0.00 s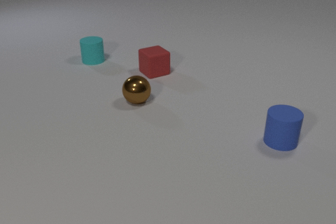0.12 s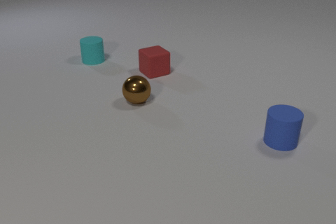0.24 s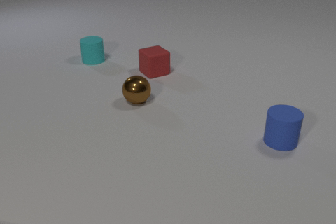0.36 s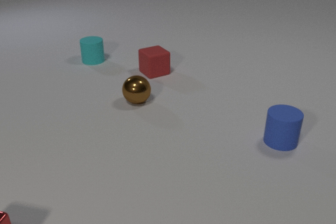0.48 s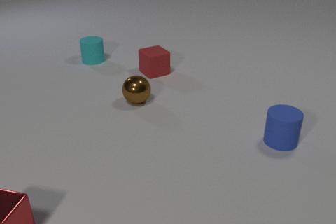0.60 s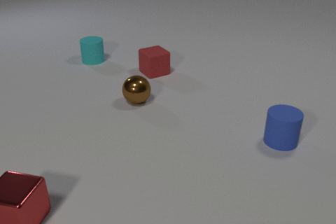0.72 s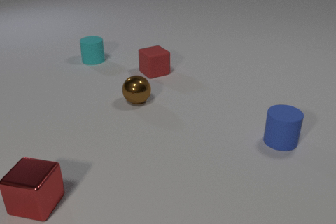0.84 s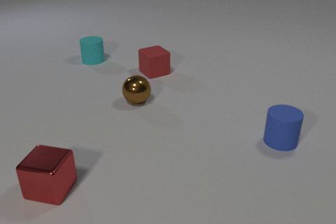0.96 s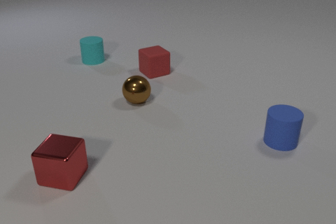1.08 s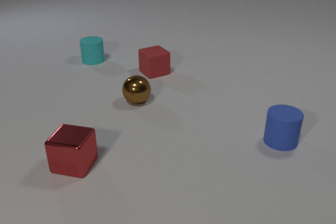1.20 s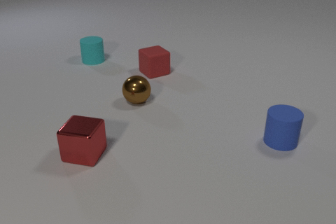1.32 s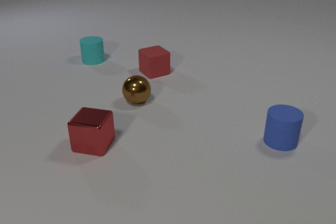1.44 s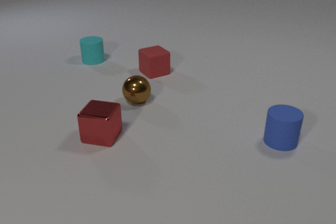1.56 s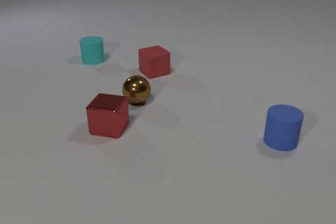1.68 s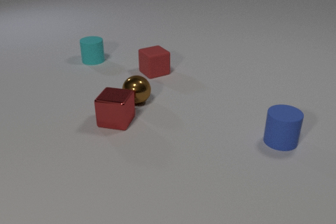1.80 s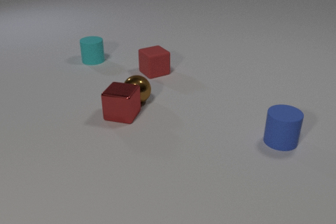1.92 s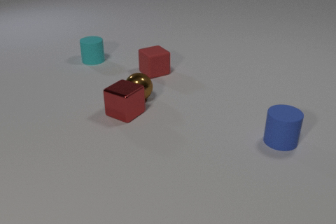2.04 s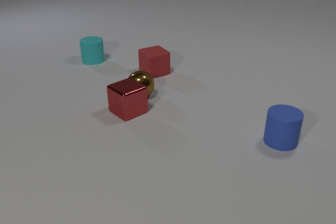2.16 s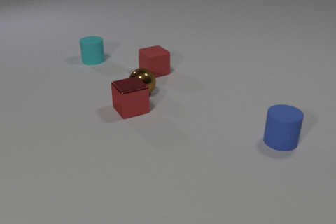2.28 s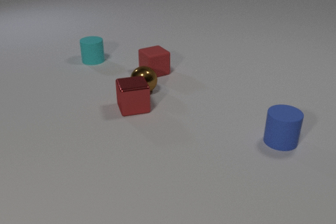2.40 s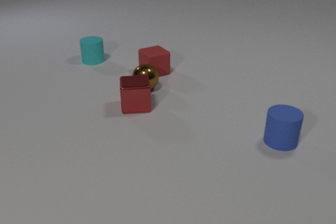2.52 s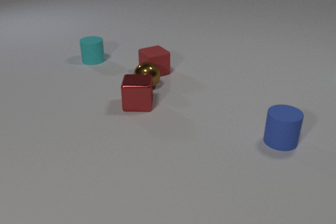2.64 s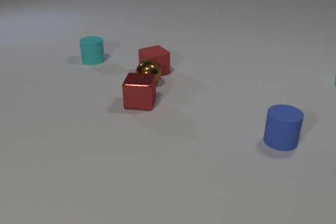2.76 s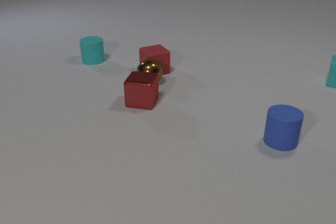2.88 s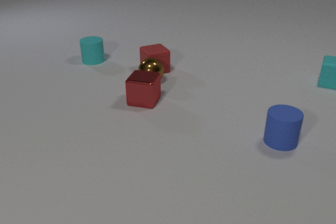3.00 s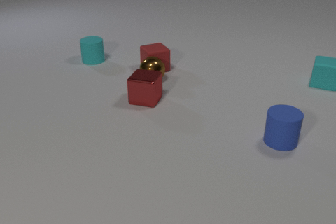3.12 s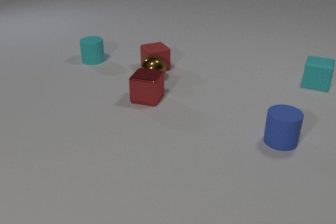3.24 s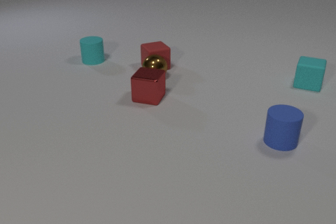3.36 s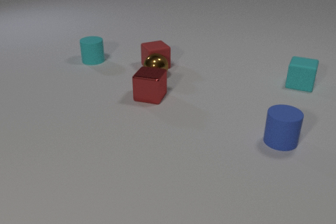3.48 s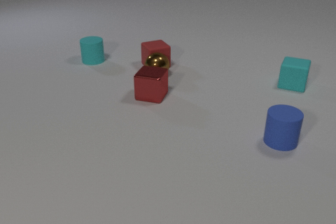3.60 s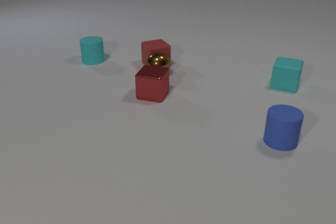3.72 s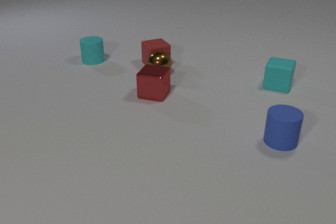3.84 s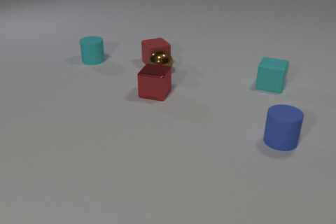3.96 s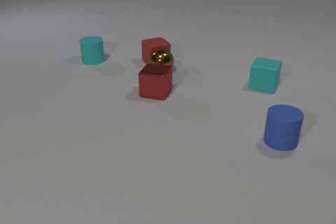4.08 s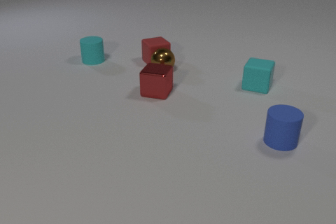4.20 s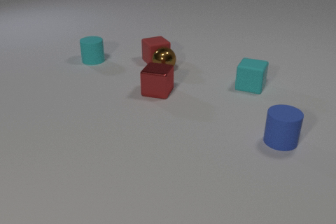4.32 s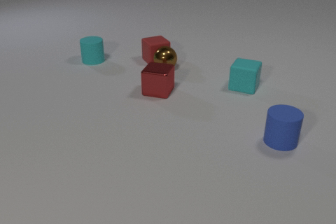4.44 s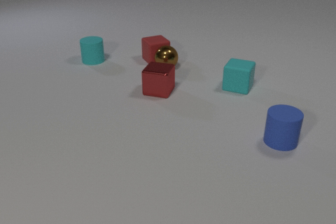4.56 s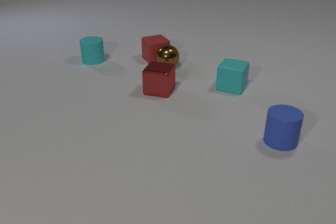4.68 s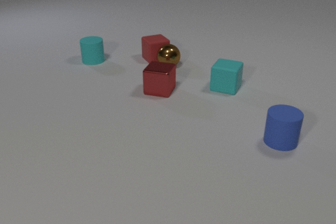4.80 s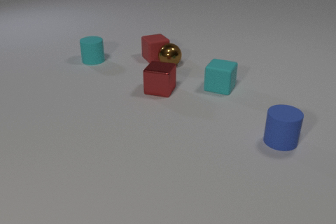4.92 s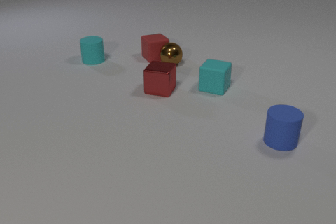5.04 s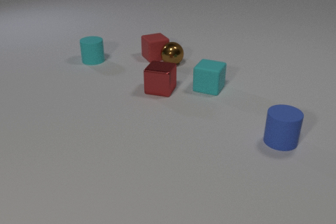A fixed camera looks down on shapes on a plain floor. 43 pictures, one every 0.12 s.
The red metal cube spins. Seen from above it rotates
clockwise.
The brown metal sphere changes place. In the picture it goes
away from the camera.
0.00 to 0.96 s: The red metal cube comes in at the bottom edge, slides away from the camera and to the right.
0.96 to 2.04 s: The red metal cube slides away from the camera and to the right, spins so that its near face slides to the left, clockwise seen from above. The brown metal sphere rolls away from the camera. The red metal cube and the brown metal sphere collide.
2.04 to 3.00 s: The red metal cube slides away from the camera and to the right, spins so that its near face slides to the left, clockwise seen from above. The brown metal sphere rolls away from the camera. The red rubber cube slides away from the camera. The cyan rubber cube comes in at the right edge, slides to the left and toward the camera. The brown metal sphere and the red rubber cube collide.
3.00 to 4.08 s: The red metal cube slides away from the camera and to the right. The brown metal sphere rolls away from the camera and to the right. The red rubber cube slides away from the camera. The cyan rubber cube slides to the left and toward the camera.
4.08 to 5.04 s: The red metal cube slides away from the camera. The brown metal sphere rolls away from the camera and to the right. The red rubber cube slides away from the camera. The cyan rubber cube slides to the left.
What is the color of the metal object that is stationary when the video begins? brown.
Are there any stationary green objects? no.
How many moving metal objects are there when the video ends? 2.
